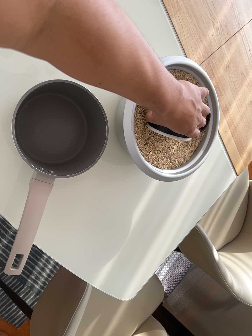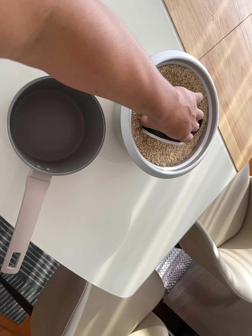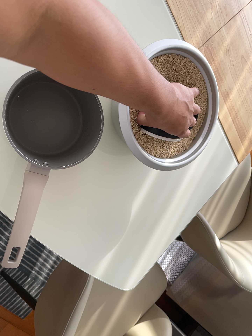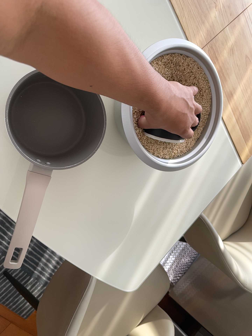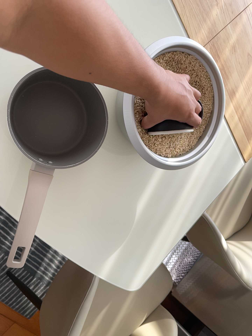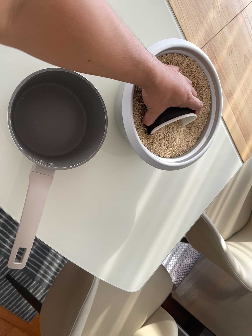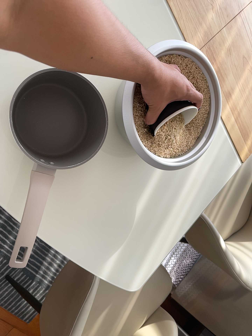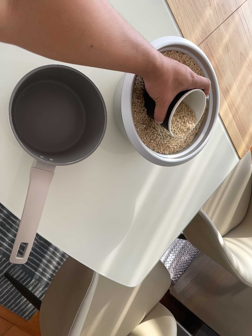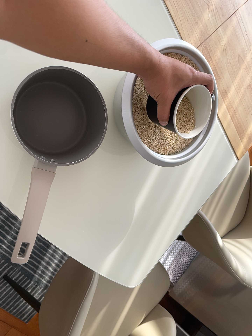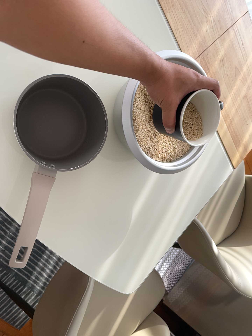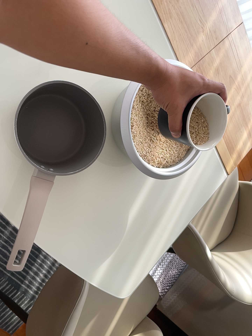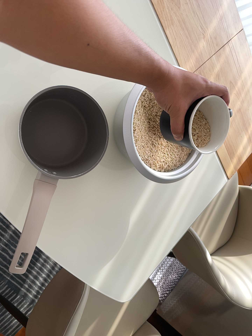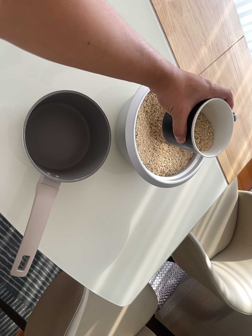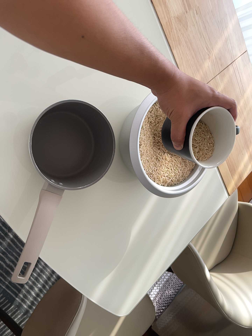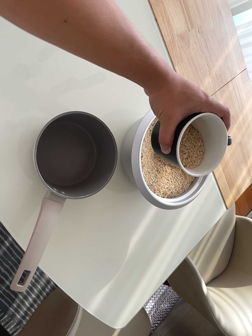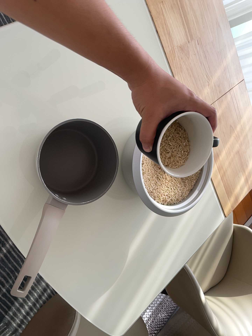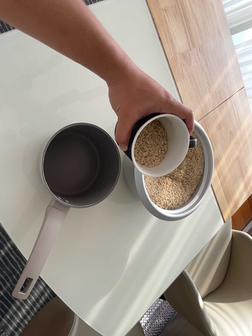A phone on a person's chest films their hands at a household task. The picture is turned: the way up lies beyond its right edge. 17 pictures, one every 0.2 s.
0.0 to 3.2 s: The camera travels backward and to its left, about 8 cm, so what stands in front gets smaller. Its aim tips toward the top of its view by about 10 degrees, and the scene shifts downward.
The film runs forward here.
